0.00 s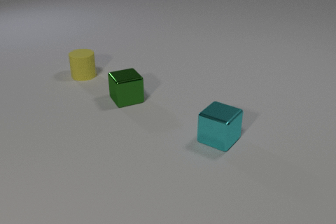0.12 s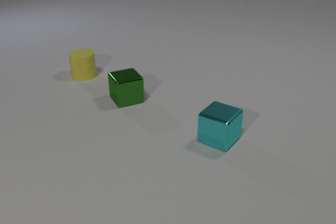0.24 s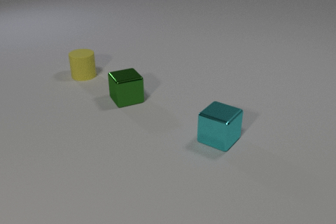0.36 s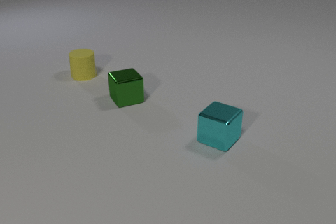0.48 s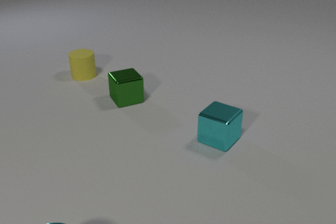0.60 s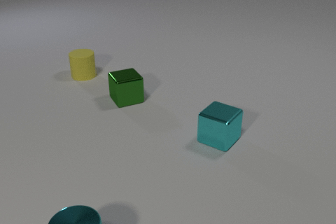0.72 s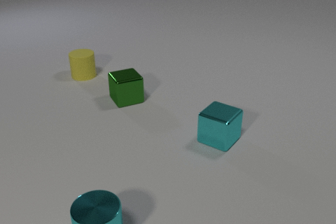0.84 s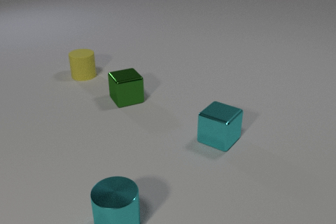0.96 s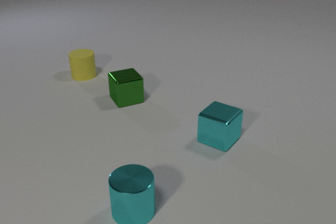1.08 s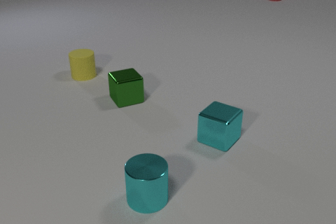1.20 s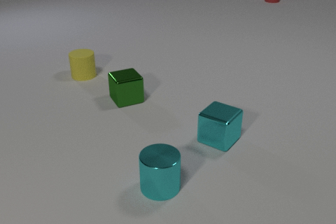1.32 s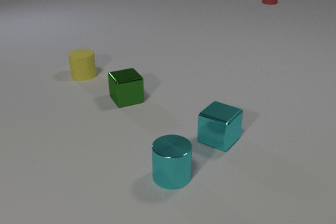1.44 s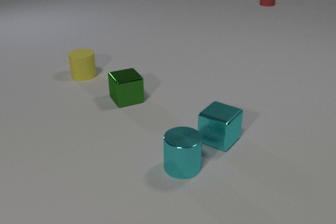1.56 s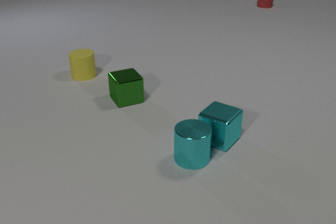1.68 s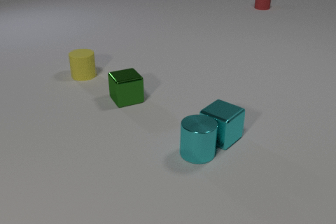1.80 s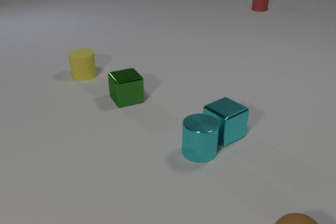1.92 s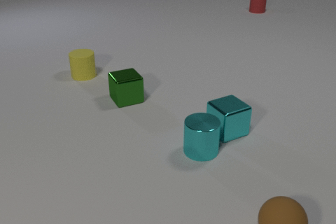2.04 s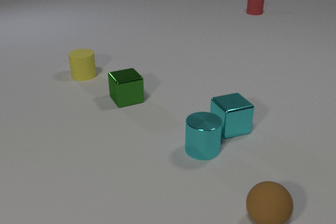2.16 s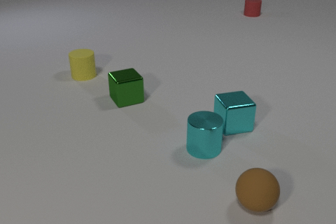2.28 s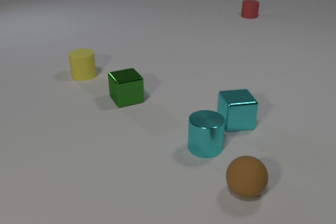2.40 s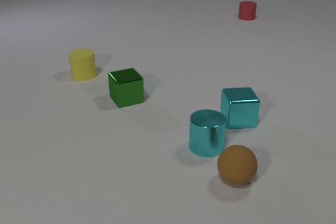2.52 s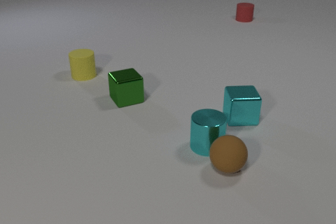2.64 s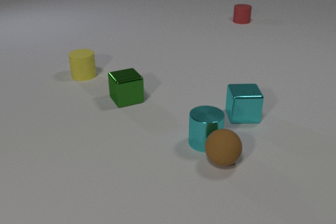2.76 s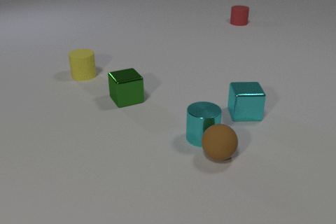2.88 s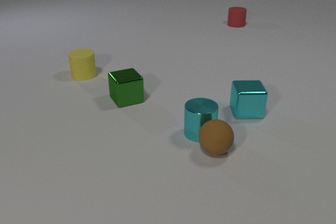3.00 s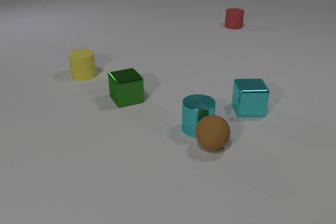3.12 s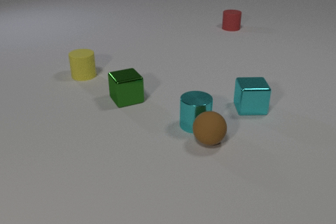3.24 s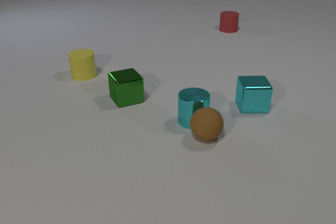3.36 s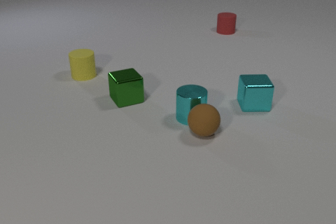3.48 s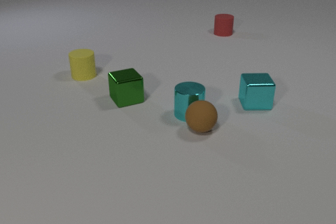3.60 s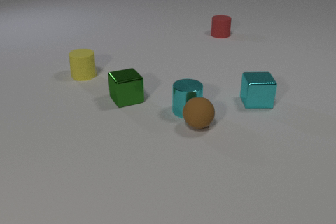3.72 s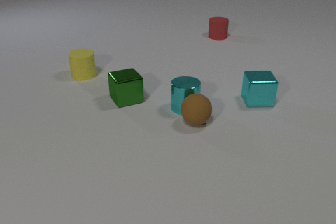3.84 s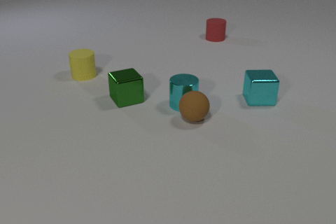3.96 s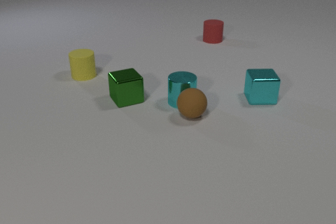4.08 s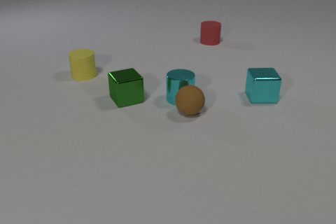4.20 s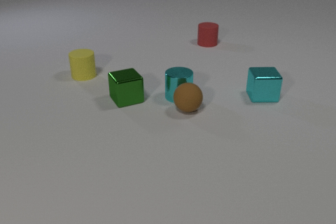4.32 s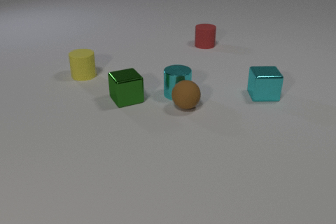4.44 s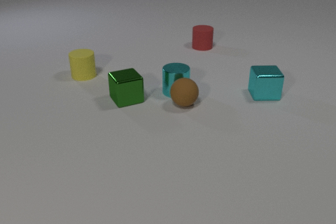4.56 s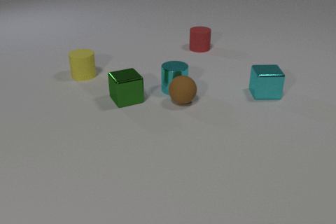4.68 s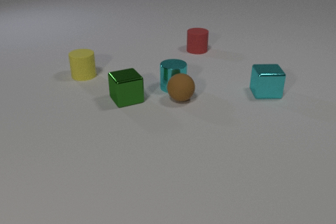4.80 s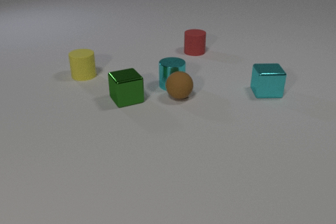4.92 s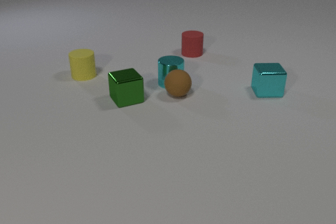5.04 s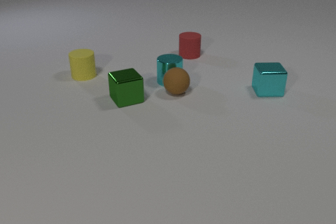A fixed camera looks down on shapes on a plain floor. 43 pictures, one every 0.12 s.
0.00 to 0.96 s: The cyan metal cylinder comes in at the bottom edge, slides to the right and away from the camera. The red rubber cylinder comes in at the top edge, slides toward the camera.
0.96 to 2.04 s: The cyan metal cylinder slides away from the camera and to the right. The cyan metal cube slides away from the camera and to the right, spins clockwise seen from above by about 30 degrees, its near face sliding to the left. The brown rubber sphere comes in at the bottom edge, rolls away from the camera and to the left. The red rubber cylinder slides toward the camera. The cyan metal cylinder and the cyan metal cube collide.
2.04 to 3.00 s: The cyan metal cylinder slides away from the camera. The cyan metal cube slides away from the camera and to the right. The brown rubber sphere rolls away from the camera and to the left. The red rubber cylinder slides toward the camera. The cyan metal cylinder and the brown rubber sphere collide.
3.00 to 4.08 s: The cyan metal cylinder slides away from the camera. The cyan metal cube slides away from the camera. The brown rubber sphere rolls away from the camera. The red rubber cylinder slides toward the camera and to the left.
4.08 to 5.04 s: The cyan metal cylinder slides away from the camera. The cyan metal cube slides away from the camera. The brown rubber sphere rolls away from the camera. The red rubber cylinder slides toward the camera and to the left.
Are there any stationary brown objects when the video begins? no.
How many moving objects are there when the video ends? 4.
How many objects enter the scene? 3.
